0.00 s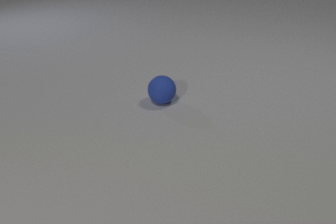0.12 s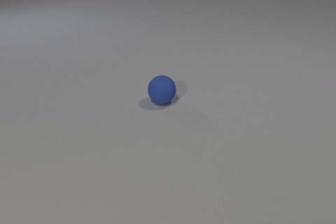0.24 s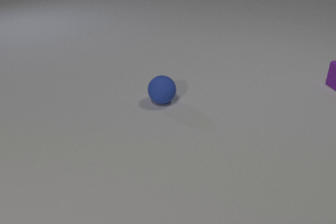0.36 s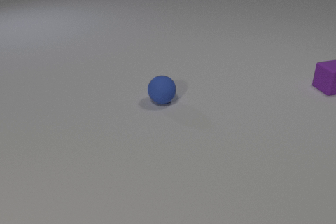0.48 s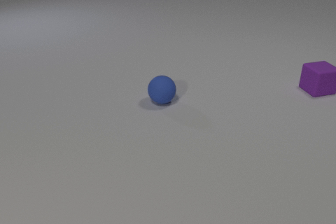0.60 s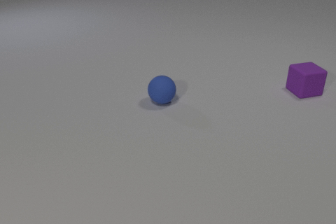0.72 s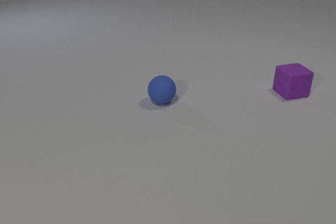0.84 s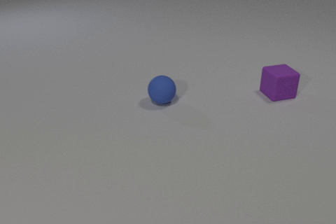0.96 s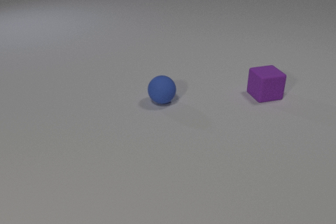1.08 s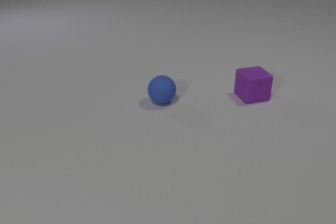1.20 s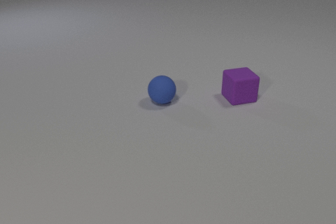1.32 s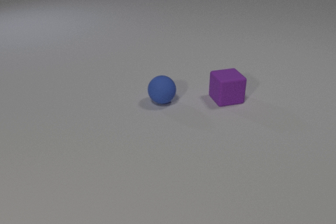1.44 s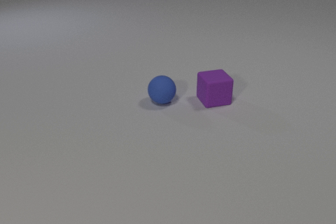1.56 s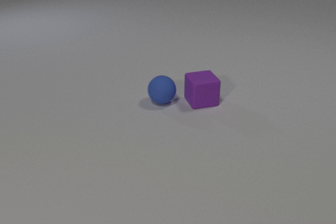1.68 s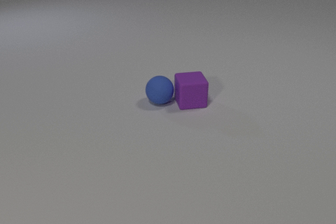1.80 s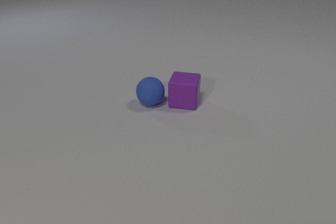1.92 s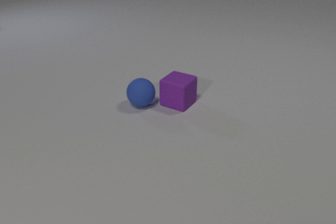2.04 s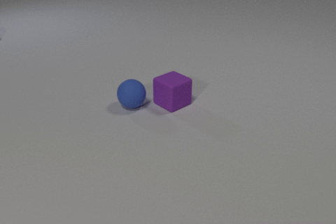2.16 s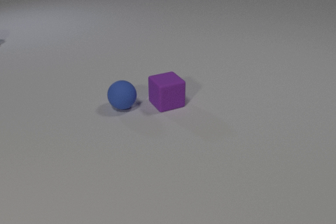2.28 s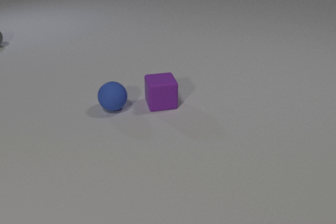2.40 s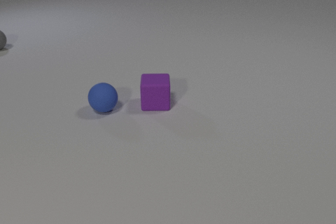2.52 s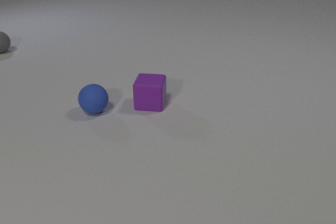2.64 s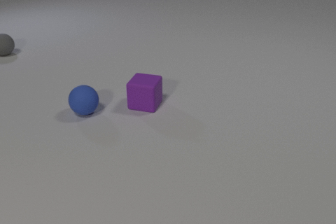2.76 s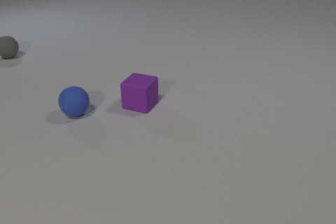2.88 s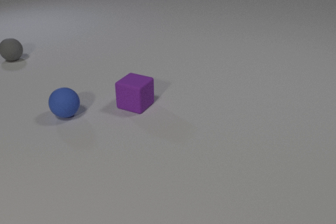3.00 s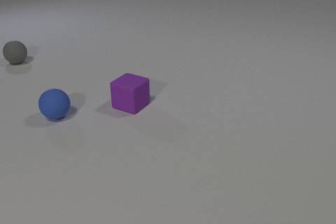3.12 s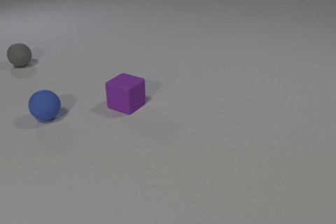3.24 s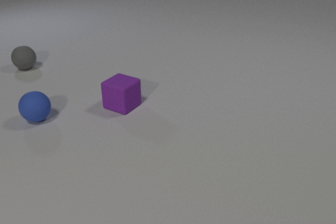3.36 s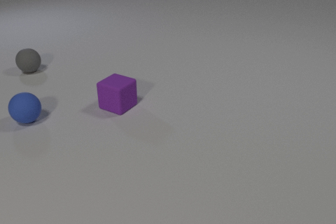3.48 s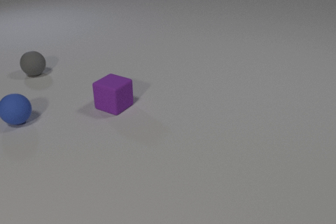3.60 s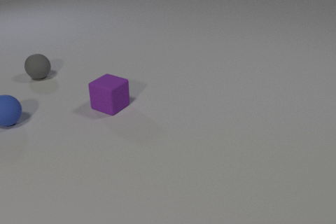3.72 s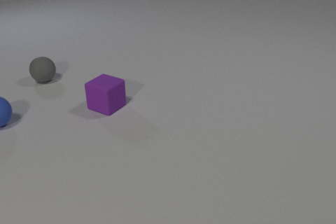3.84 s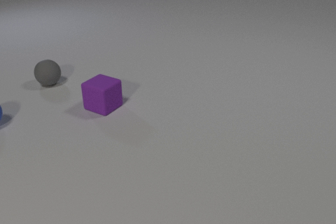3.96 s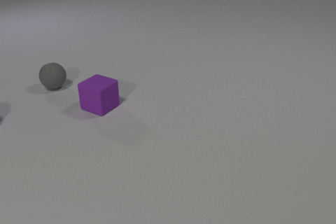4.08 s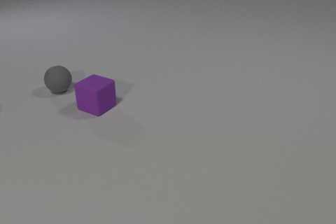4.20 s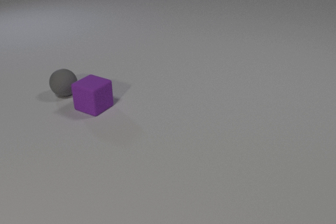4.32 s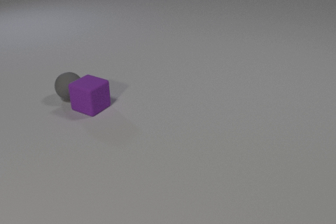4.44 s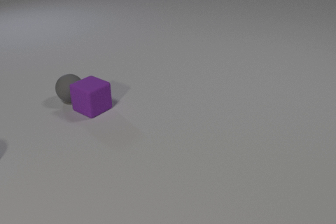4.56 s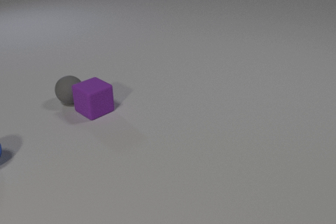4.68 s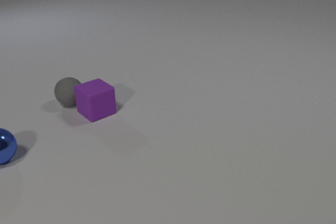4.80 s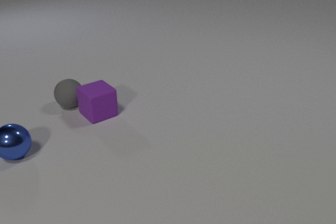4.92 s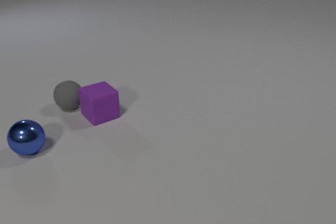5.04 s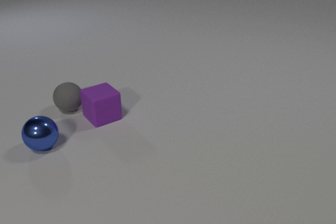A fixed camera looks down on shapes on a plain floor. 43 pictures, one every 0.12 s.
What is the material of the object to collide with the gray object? rubber.
How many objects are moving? 4.
What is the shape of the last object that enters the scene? sphere.
0.00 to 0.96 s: The purple rubber cube comes in at the right edge, slides to the left and toward the camera.
0.96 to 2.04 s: The purple rubber cube slides to the left, spins clockwise seen from above by about 60 degrees, its near face sliding to the left. The blue rubber sphere rolls to the left. The purple rubber cube and the blue rubber sphere collide.
2.04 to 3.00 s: The purple rubber cube slides to the left, spins so that its near face slides to the left, clockwise seen from above. The blue rubber sphere rolls to the left. The gray rubber sphere comes in at the left edge, rolls toward the camera.
3.00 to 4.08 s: The purple rubber cube slides to the left. The blue rubber sphere rolls to the left, leaves at the left edge. The gray rubber sphere rolls toward the camera and to the right.
4.08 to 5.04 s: The purple rubber cube slides toward the camera, spins clockwise seen from above by about 30 degrees, its near face sliding to the left. The gray rubber sphere rolls toward the camera. The blue metal sphere comes in at the left edge, rolls to the right. The purple rubber cube and the gray rubber sphere collide.
